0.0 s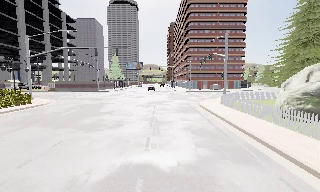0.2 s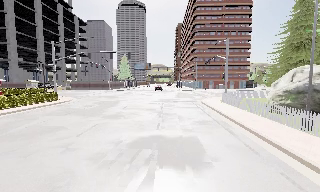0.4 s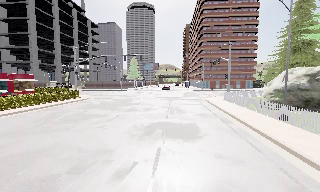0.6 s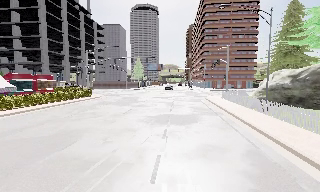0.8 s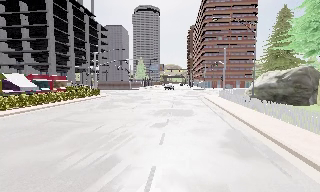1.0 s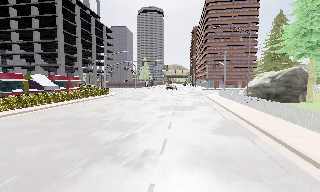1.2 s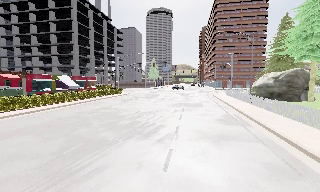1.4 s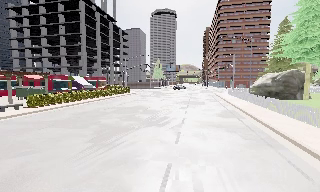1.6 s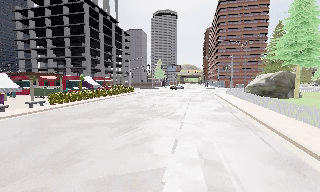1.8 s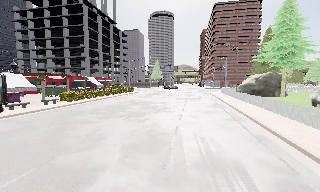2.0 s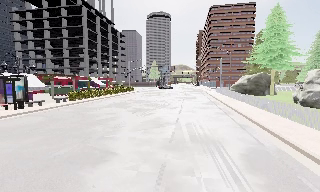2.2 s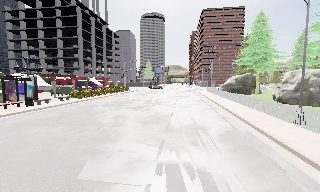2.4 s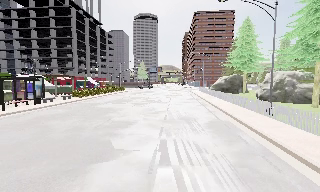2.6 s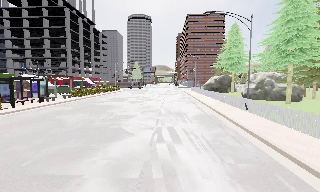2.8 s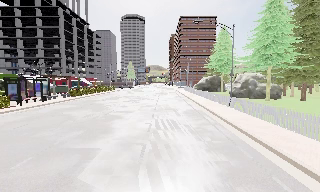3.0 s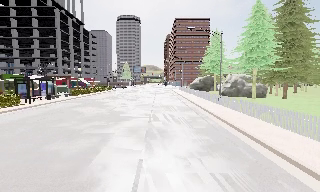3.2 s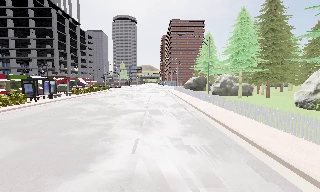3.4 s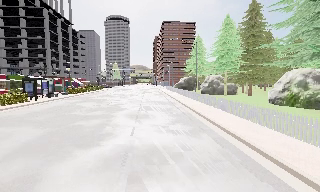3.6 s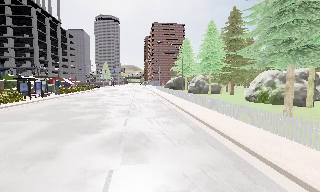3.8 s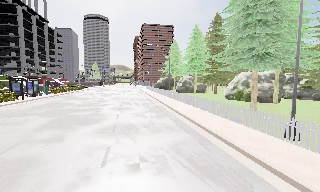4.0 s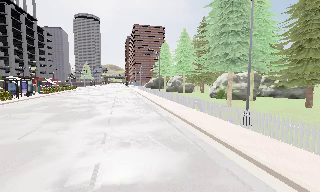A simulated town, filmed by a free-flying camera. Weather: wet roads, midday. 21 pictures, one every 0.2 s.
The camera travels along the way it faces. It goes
backward.
0.0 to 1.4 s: The scene slides to the right, as the camera pans about 10 degrees to its left. It travels backward, about 16 m, so what stands in front gets smaller.
1.4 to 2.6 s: The camera travels backward, about 12 m, so what stands in front gets smaller.
2.6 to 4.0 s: The camera pans to its right, which is clockwise from overhead, by about 15 degrees. It travels backward, about 13 m, so what stands in front gets smaller.
The film runs backward here.
